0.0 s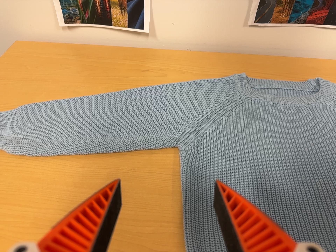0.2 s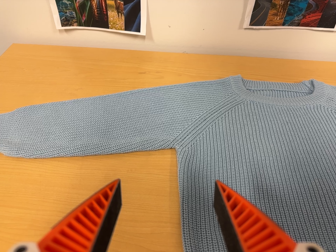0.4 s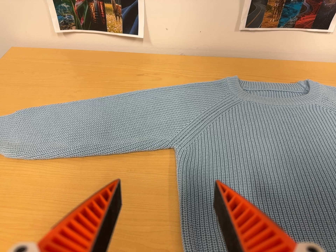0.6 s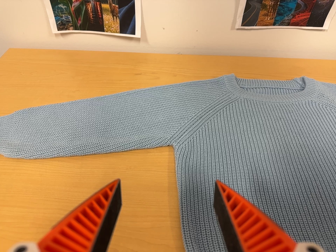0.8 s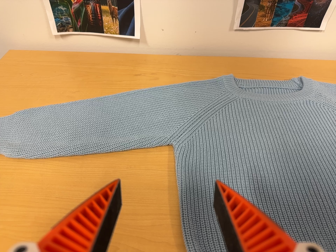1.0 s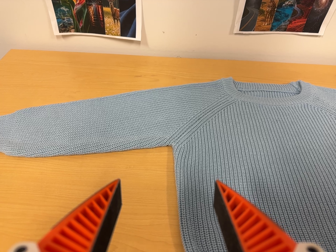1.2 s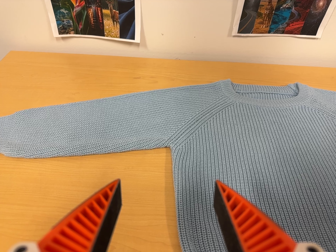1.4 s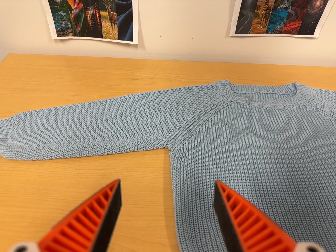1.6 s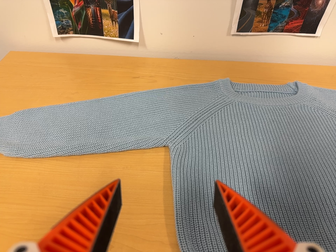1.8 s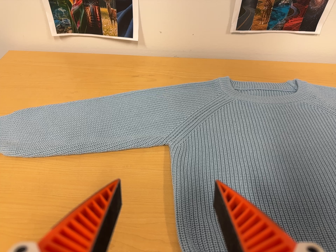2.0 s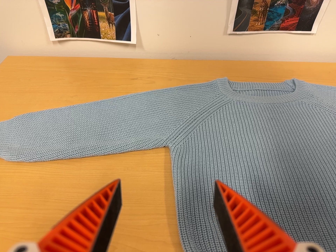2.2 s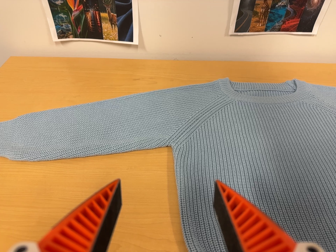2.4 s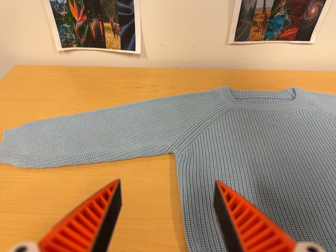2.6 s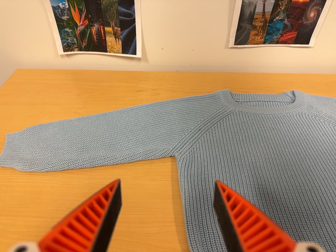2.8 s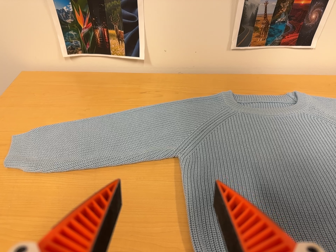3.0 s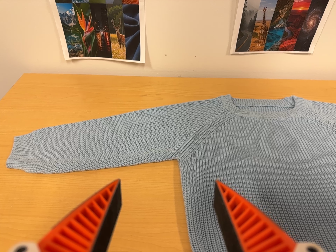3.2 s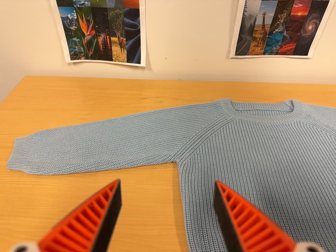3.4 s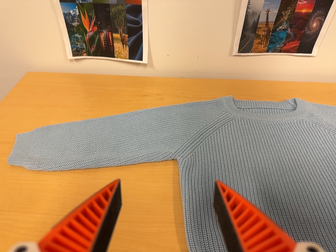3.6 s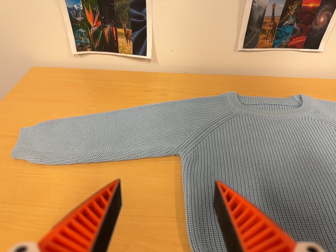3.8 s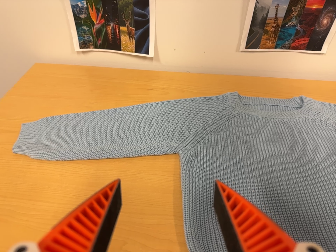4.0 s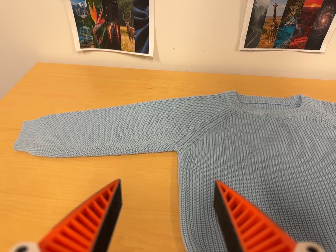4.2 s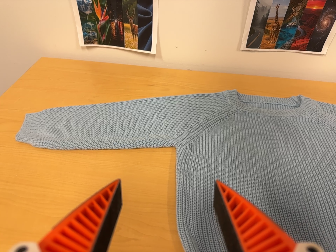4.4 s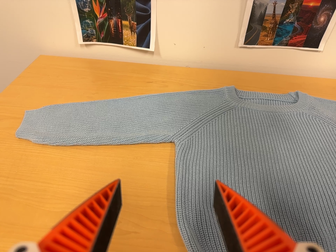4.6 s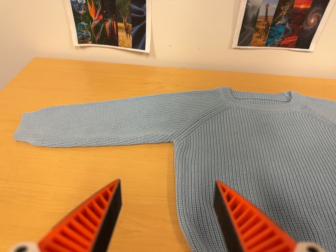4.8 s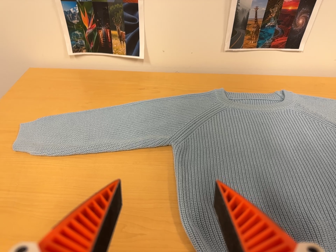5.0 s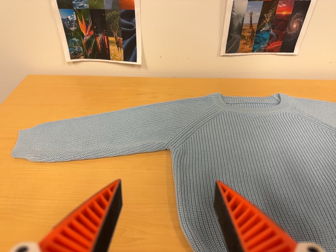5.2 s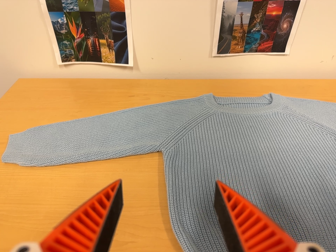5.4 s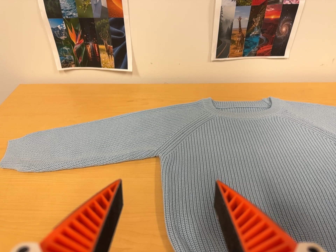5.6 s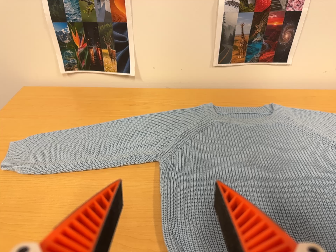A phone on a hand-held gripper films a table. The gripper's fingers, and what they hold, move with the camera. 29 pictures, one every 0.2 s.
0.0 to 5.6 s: The camera travels backward, about 10 cm, so what stands in front gets smaller. Its aim tips toward the top of its view by about 10 degrees.
The film runs backward here.
